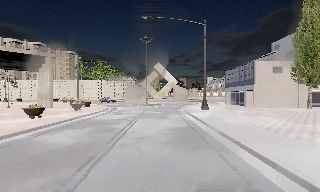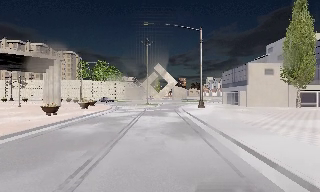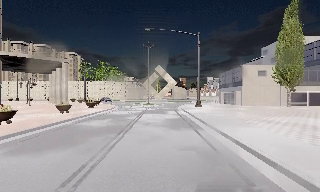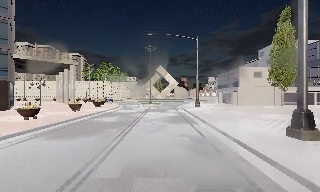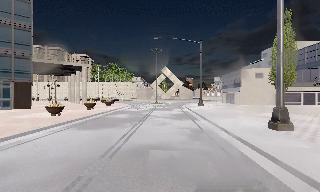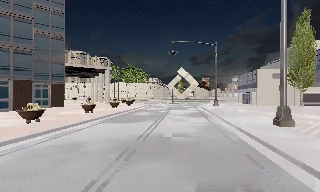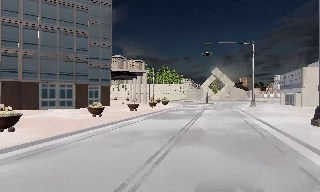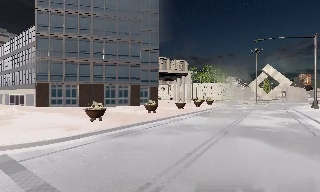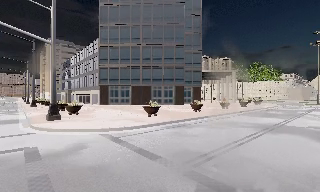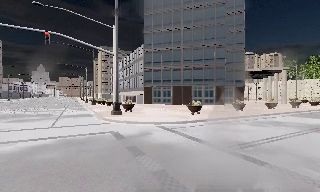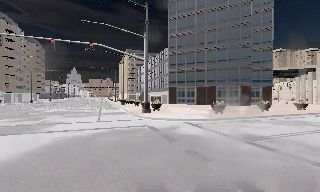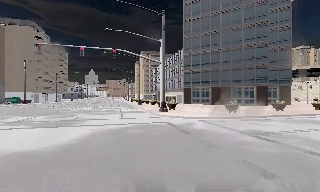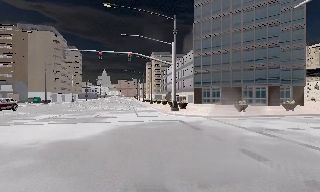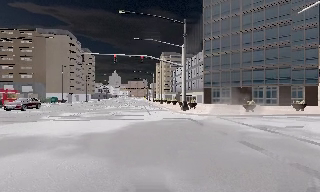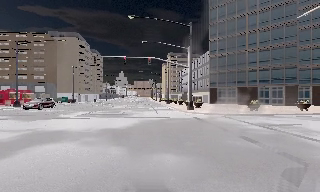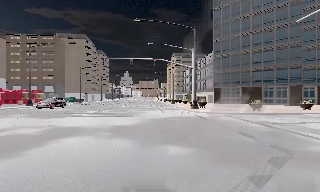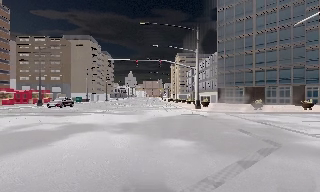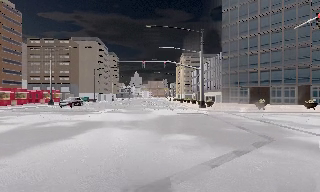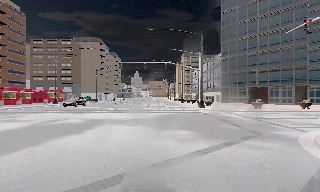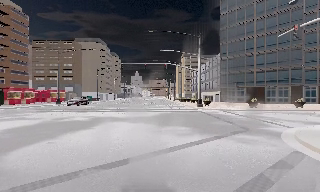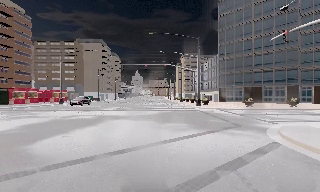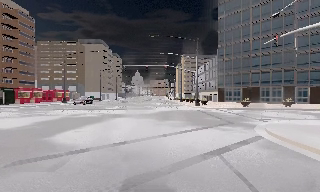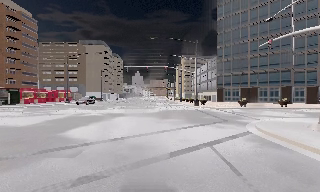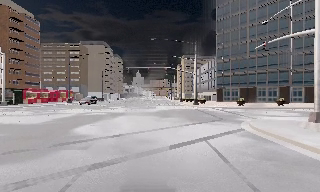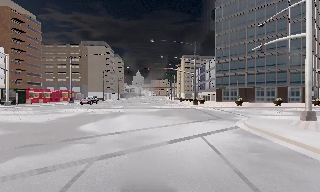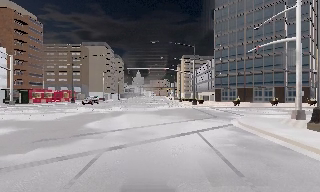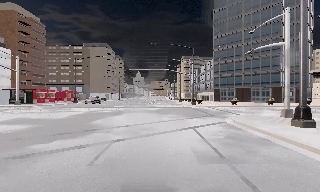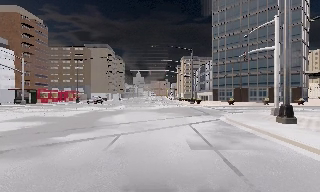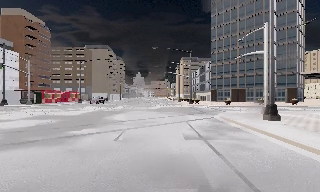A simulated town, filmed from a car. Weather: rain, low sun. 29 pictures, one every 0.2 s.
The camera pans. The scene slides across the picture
to the right.
The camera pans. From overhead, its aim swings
counterclockwise.
0.0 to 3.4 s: The camera pans to its left, which is counterclockwise from overhead, by about 90 degrees. It travels backward, about 25 m. It loses speed.
3.4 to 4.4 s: The camera travels backward, about 4.5 m, so what stands in front gets smaller.
4.4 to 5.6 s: The camera travels backward, about 5 m, so what stands in front gets smaller. It gains speed.
The film runs backward here.
